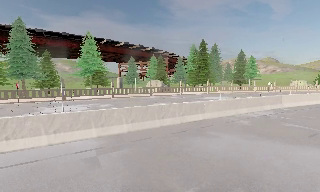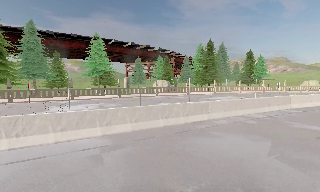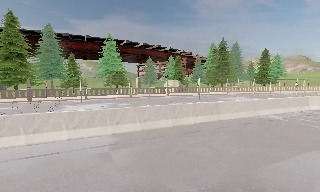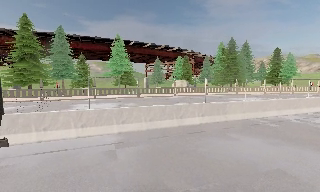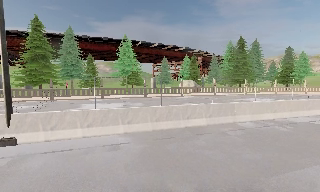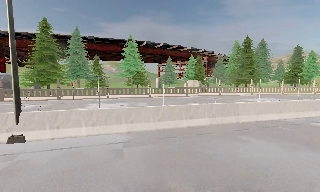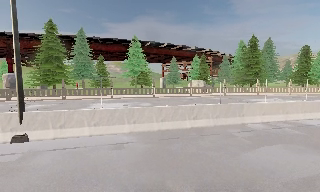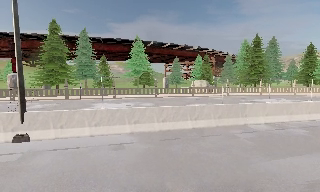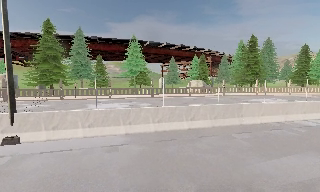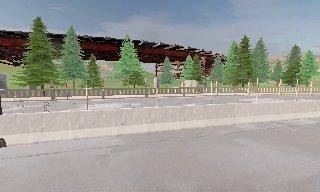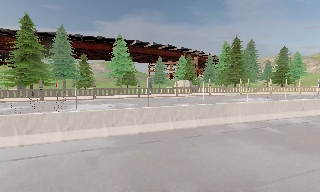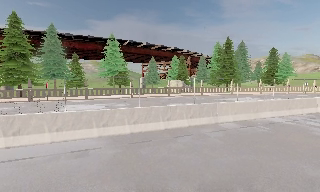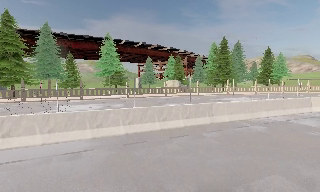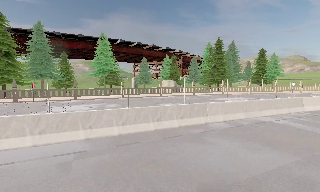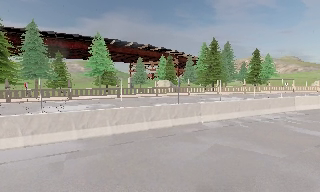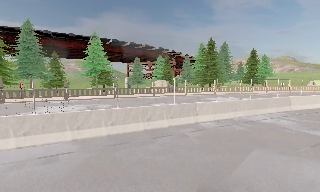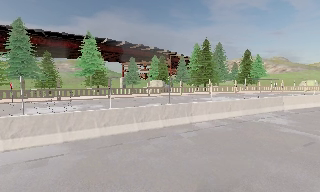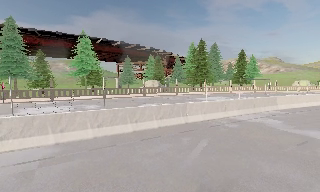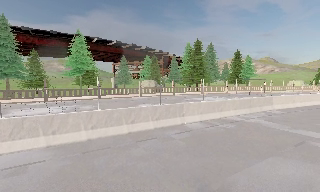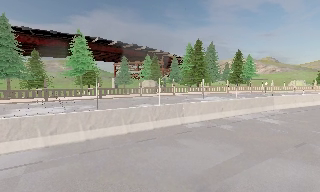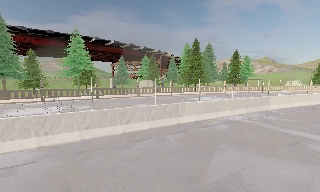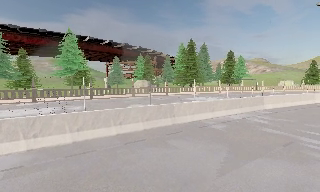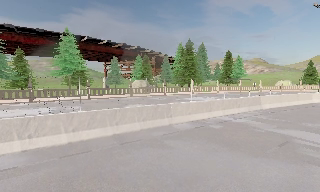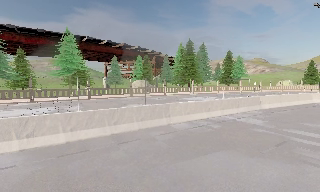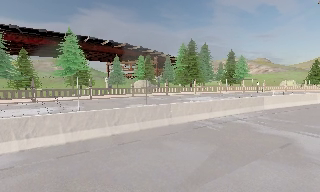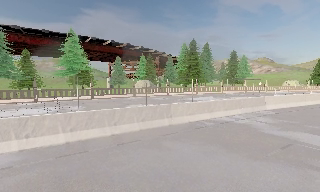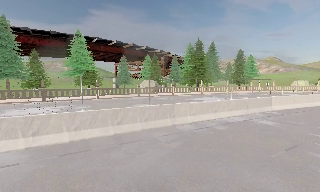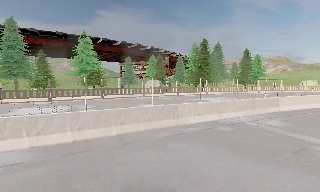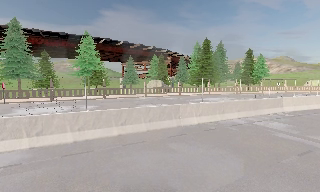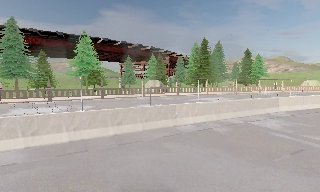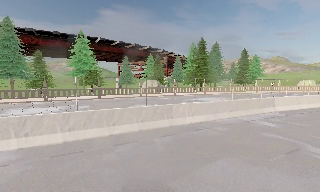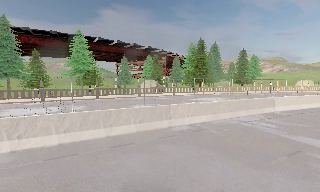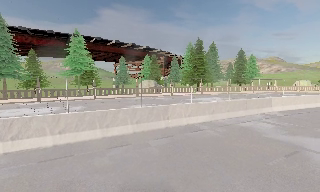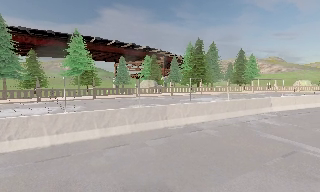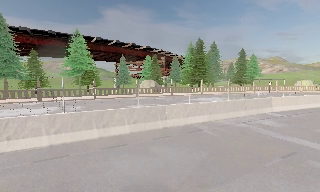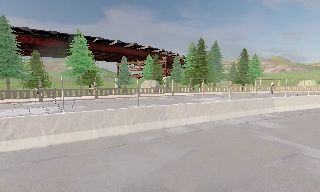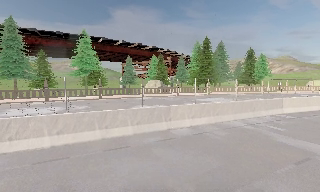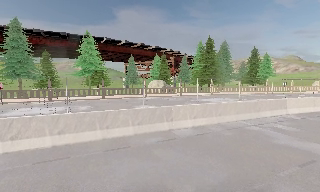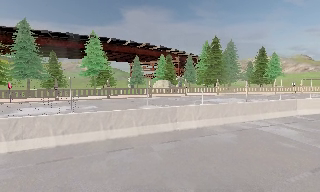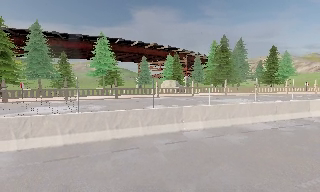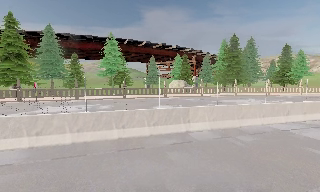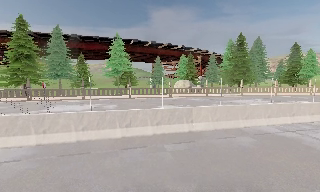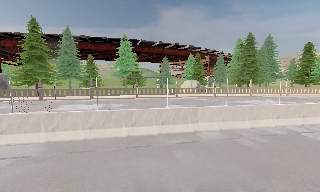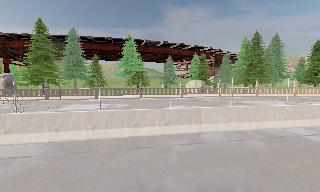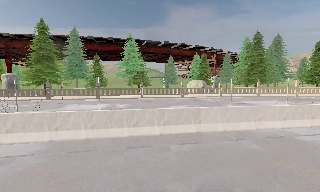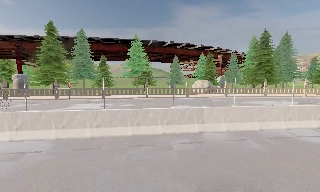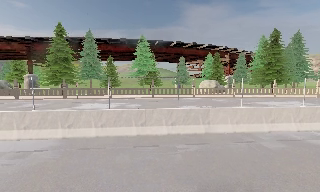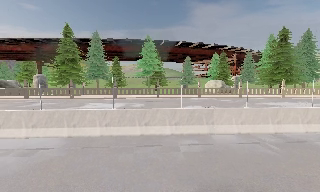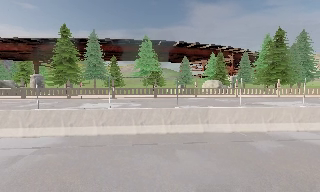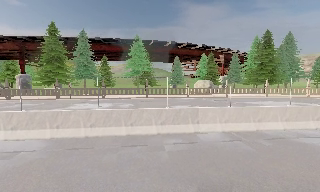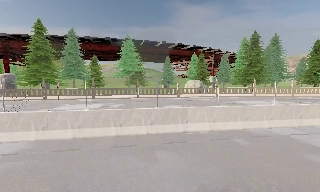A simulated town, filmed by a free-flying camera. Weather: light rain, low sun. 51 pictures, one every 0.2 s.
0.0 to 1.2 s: The scene slides to the right, as the camera pans about 15 degrees to its left. It travels to its right, about 0.5 m.
1.2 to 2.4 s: The camera shifts only a little, or ends up much as it began.
2.4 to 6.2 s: The camera travels to its right and forward, about 2 m, so close, fixed things drift to the left.
6.2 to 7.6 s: The camera travels forward and to its right, about 1 m, so what stands in front looms larger.
7.6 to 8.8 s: The scene slides to the right, as the camera pans about 15 degrees to its left. It travels to its right, about 0.5 m.
8.8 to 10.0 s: The camera travels to its right, about 0.5 m, so close, fixed things drift to the left.
The film runs forward here.
